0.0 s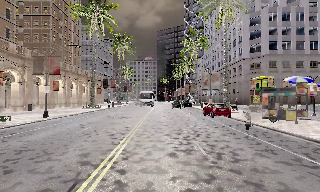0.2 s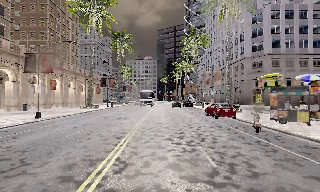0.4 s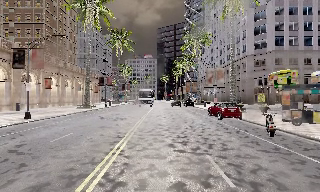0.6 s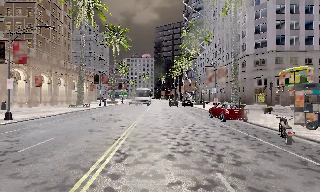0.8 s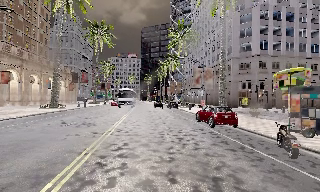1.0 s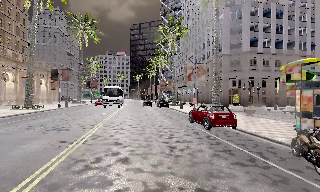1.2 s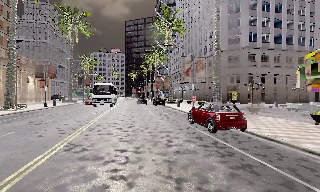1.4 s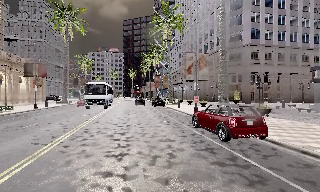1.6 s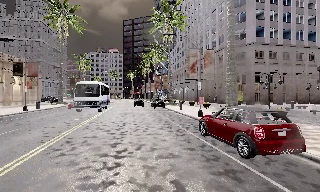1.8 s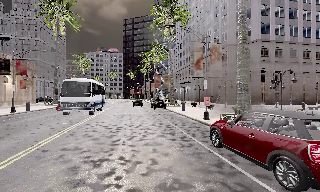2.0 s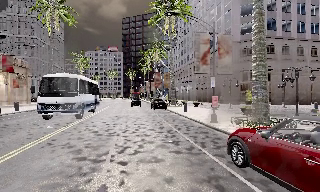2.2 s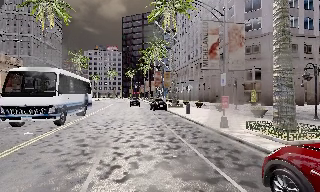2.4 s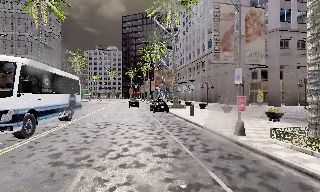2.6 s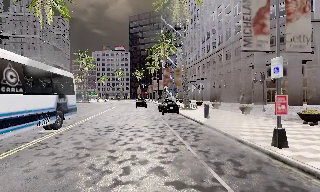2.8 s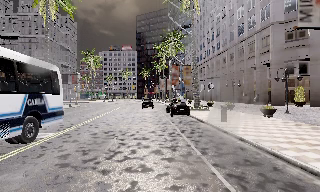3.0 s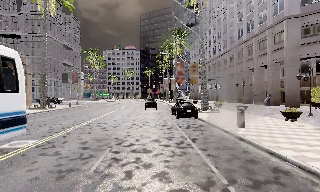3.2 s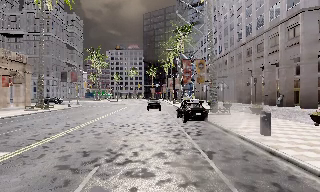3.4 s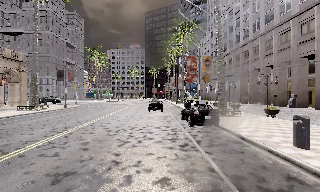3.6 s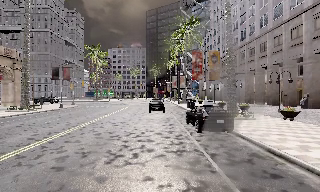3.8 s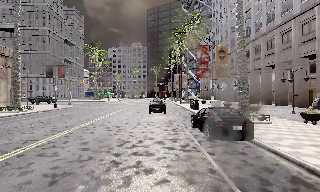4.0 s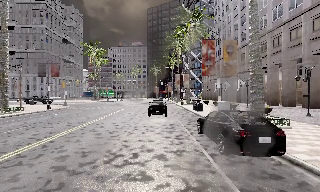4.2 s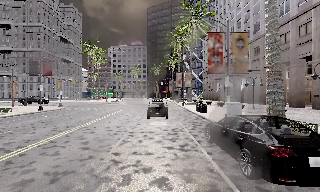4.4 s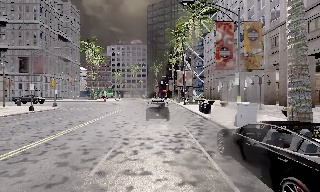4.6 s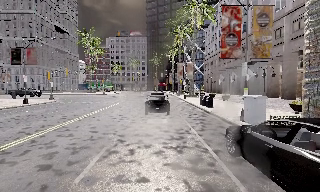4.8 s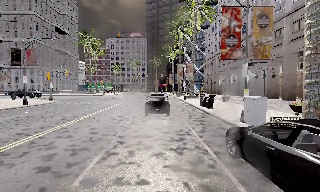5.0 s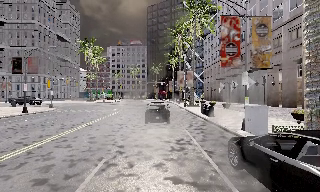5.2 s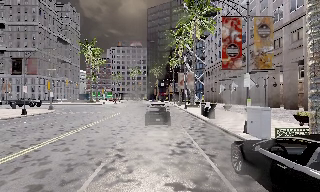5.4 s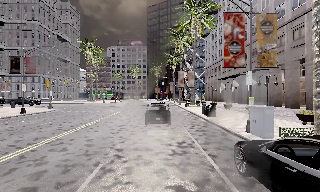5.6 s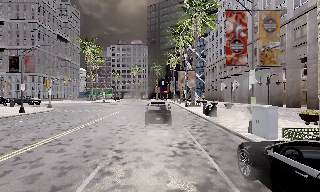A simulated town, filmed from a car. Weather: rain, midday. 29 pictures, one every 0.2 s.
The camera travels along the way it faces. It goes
forward.
0.0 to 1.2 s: The scene slides to the left, as the camera pans about 10 degrees to its right. It travels forward, about 9 m, so what stands in front looms larger. It gains speed.
1.2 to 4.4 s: The camera travels forward, about 30 m, so what stands in front looms larger.
4.4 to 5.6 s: The camera travels forward, about 1.5 m, so what stands in front looms larger. It loses speed.
The film runs forward here.
